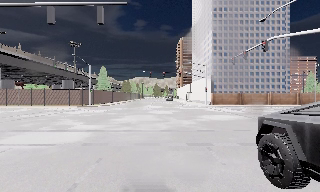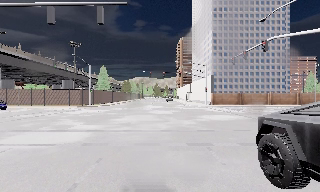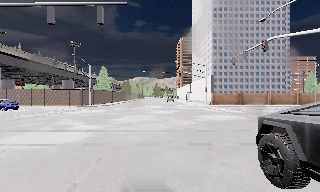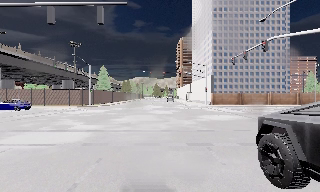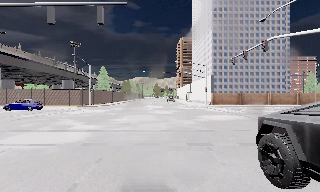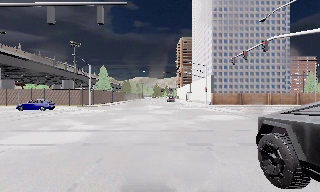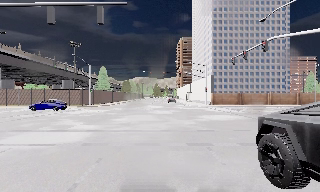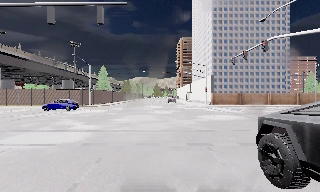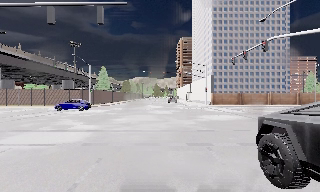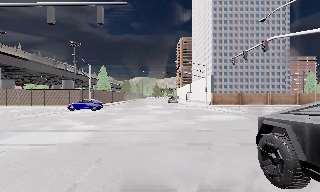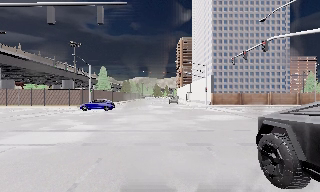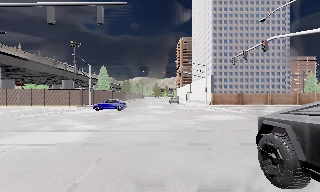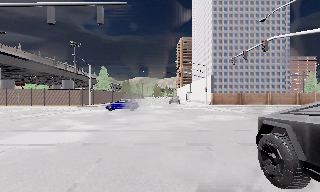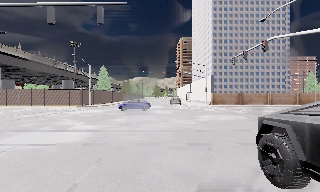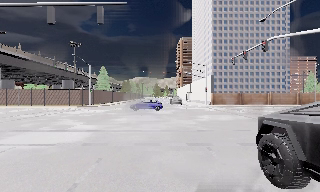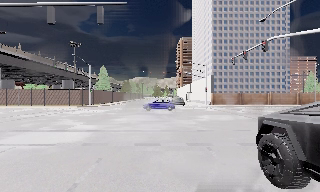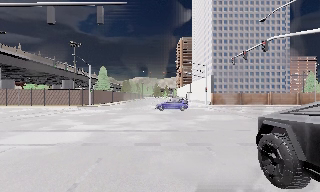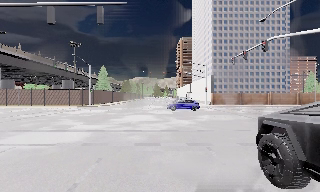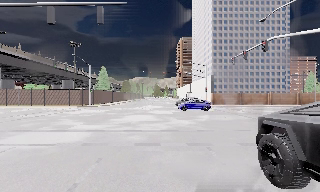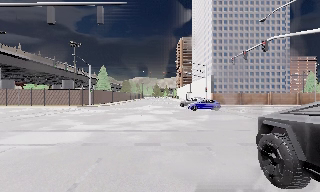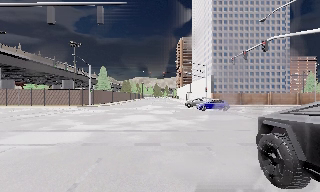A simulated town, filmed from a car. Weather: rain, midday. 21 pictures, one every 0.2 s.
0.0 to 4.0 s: The camera keeps its place and its aim.
The film runs backward here.
